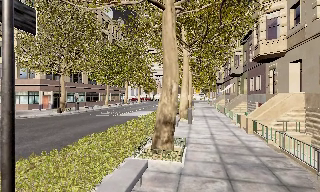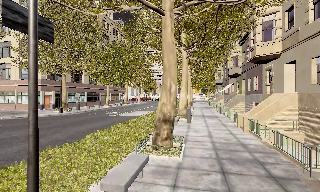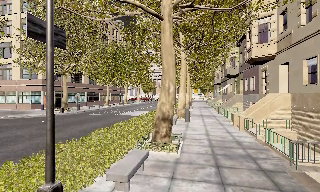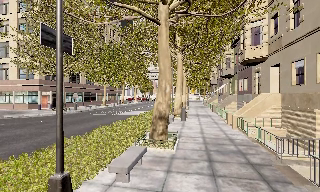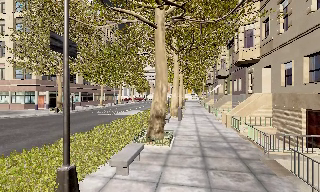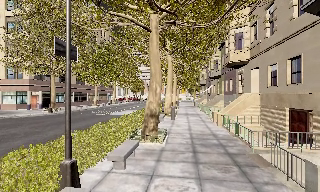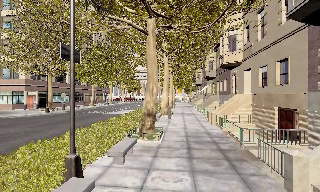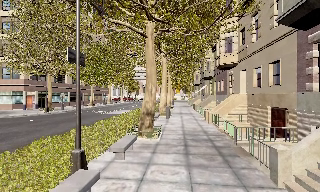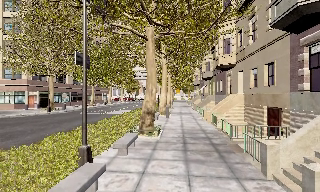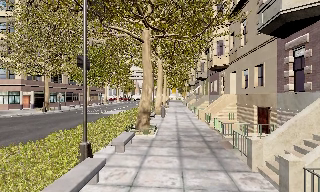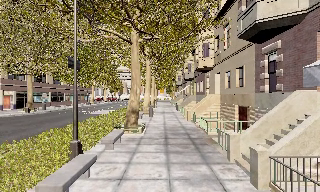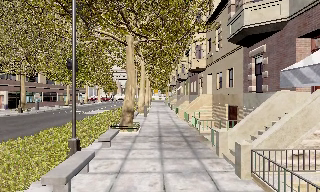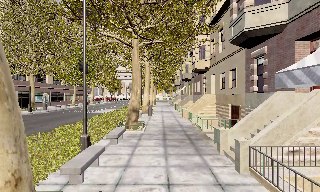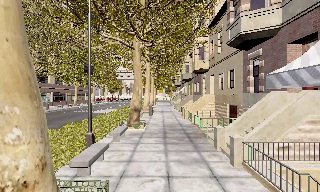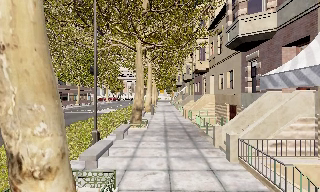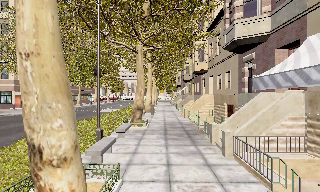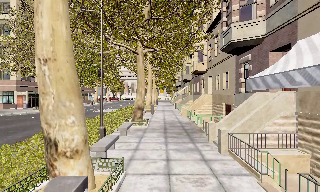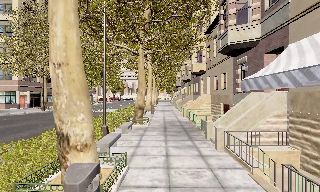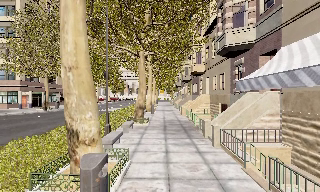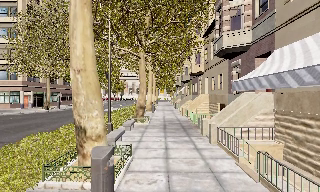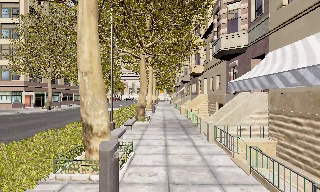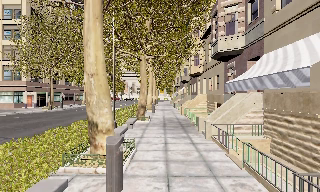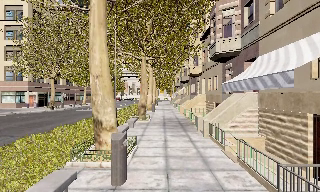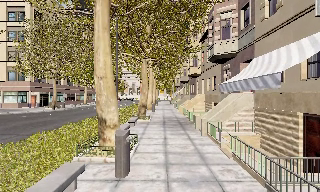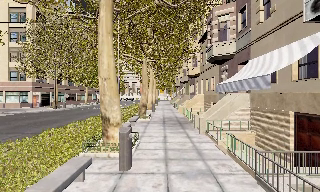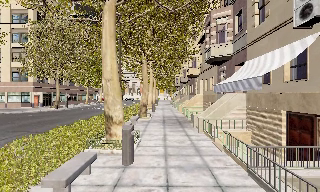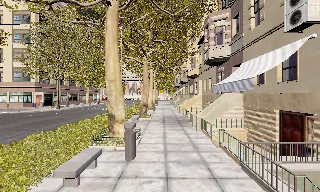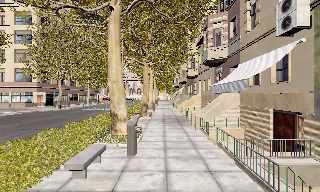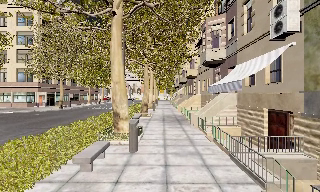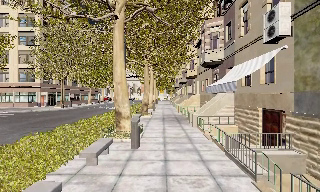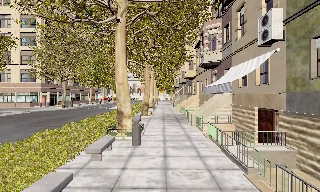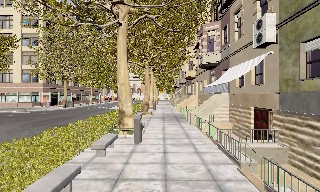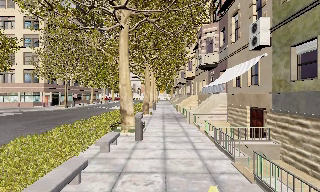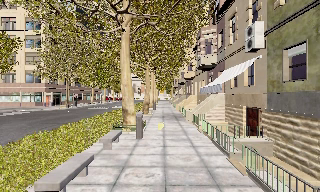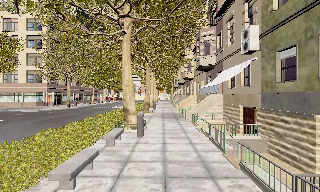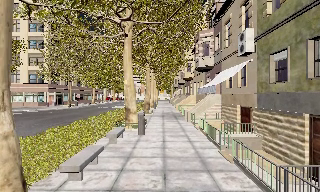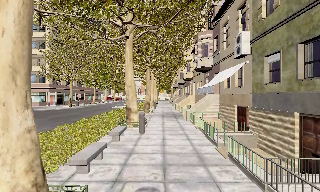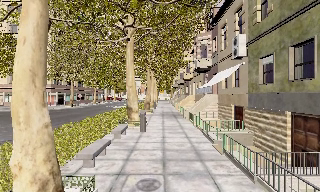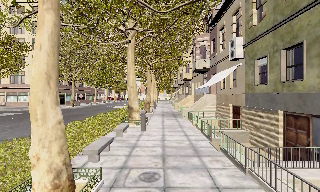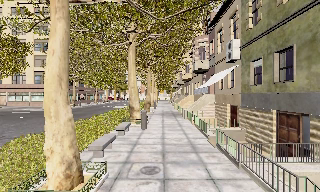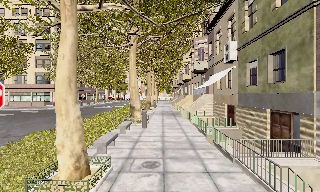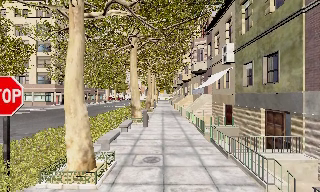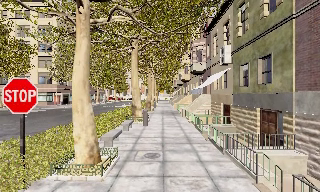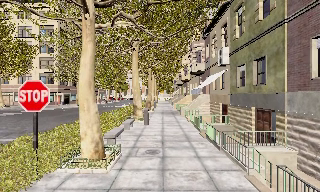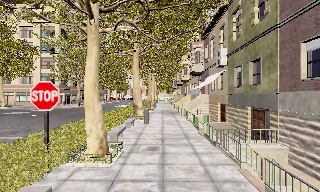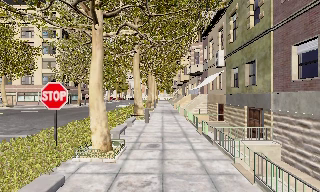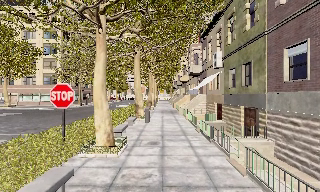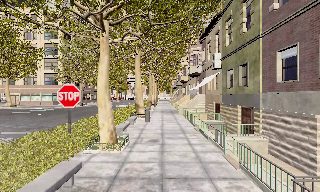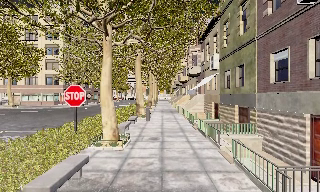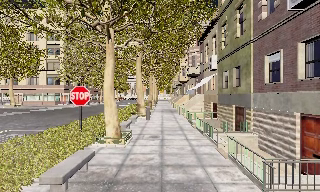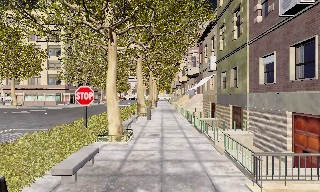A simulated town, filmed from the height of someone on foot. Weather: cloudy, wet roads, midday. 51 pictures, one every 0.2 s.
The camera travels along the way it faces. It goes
backward.
0.0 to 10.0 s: The scene slides to the left, as the camera pans about 10 degrees to its right. It travels backward, about 19 m, so what stands in front gets smaller.
The film runs backward here.
